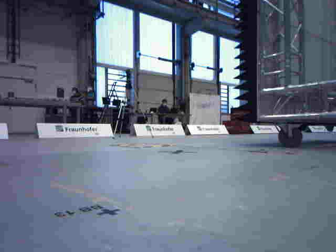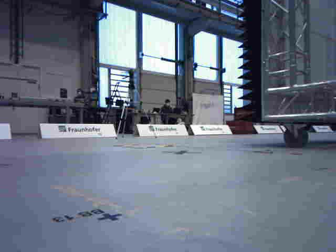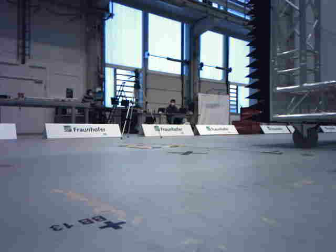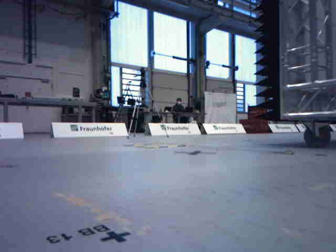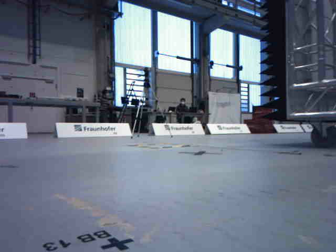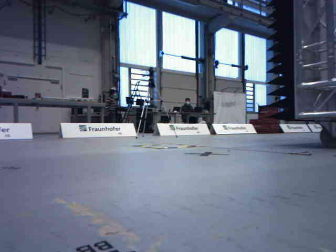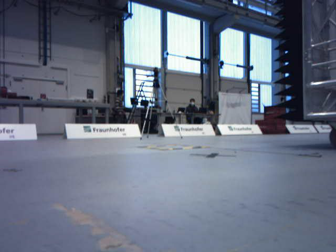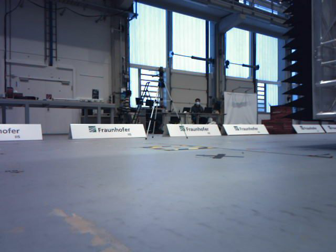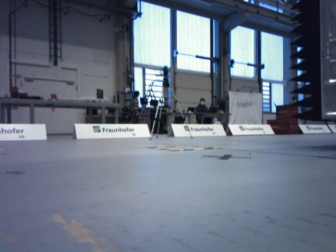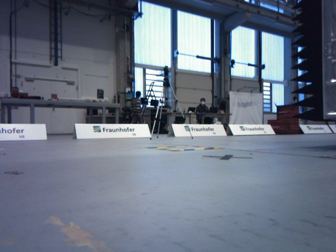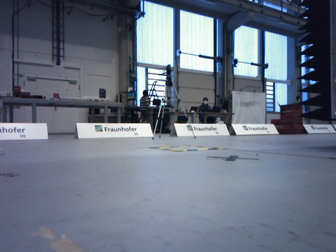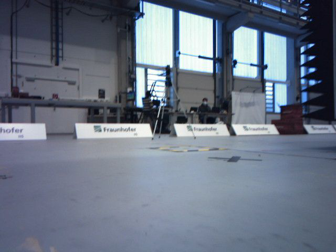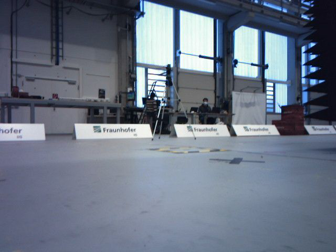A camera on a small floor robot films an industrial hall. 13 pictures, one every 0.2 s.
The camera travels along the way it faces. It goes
forward.
0.0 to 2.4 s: The camera travels forward, about 0.5 m, so what stands in front looms larger.
The film runs forward here.
